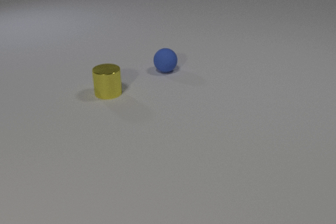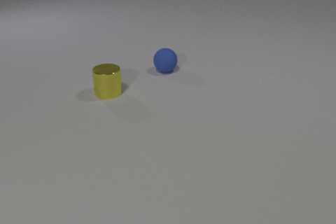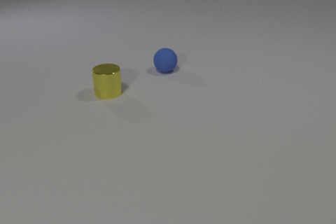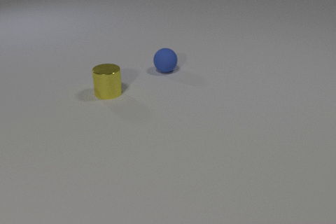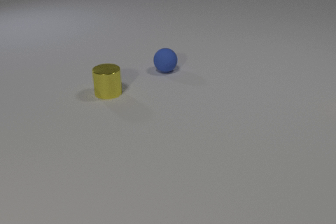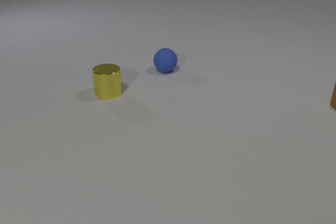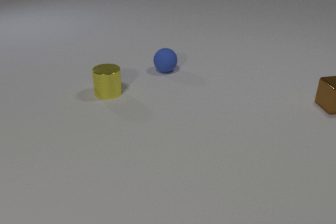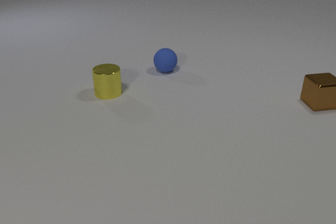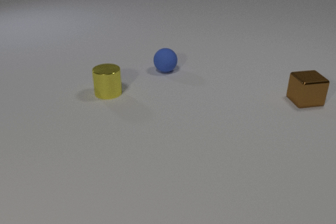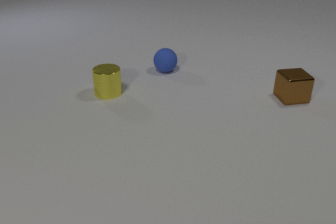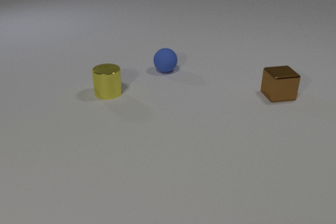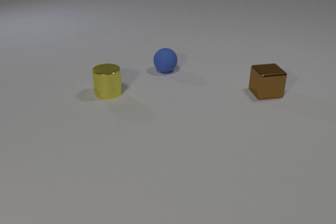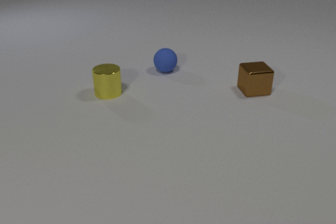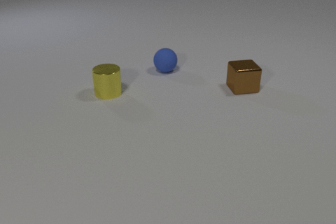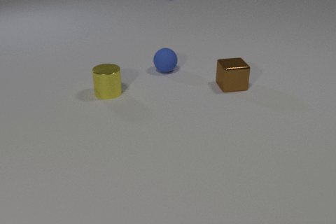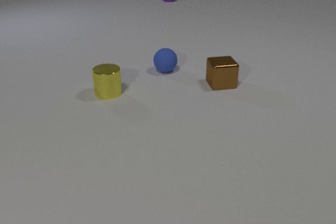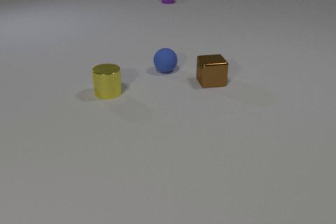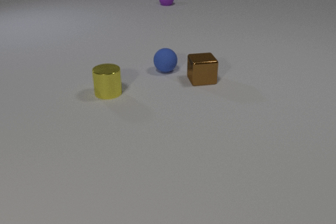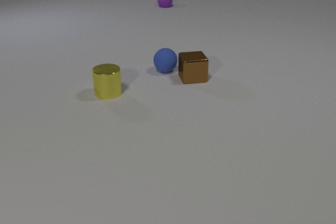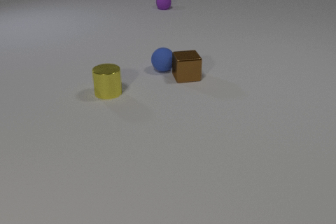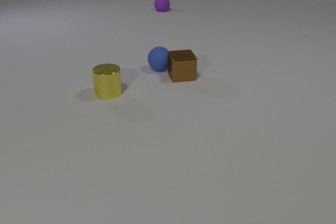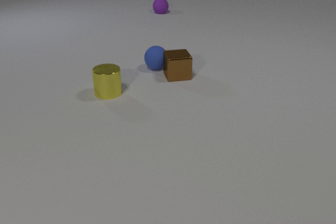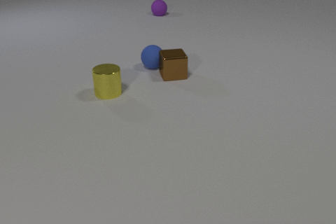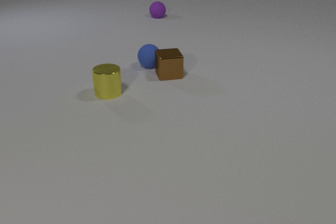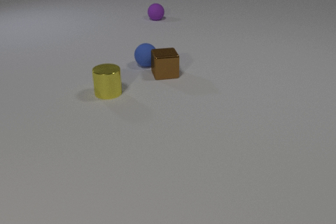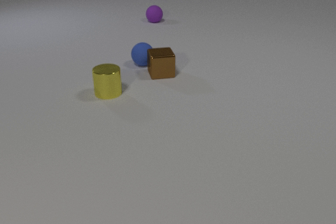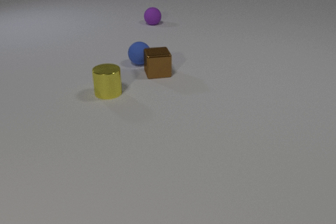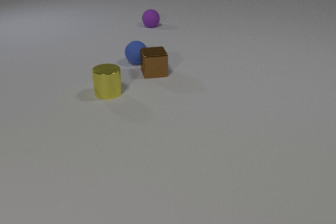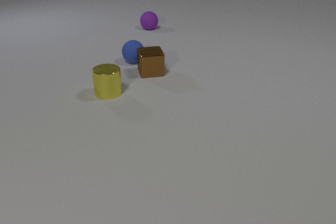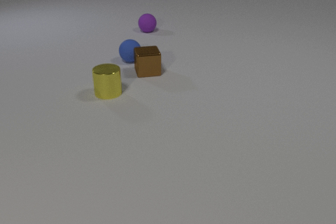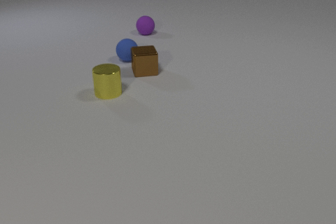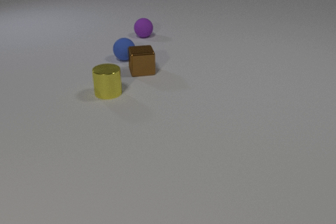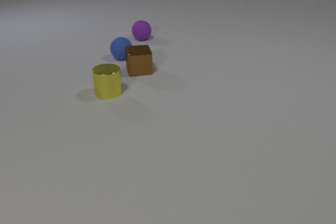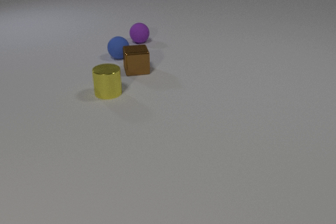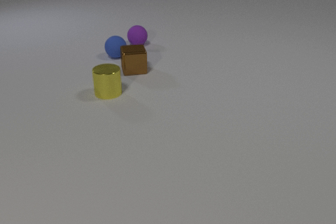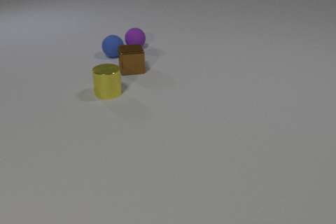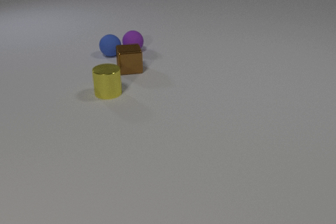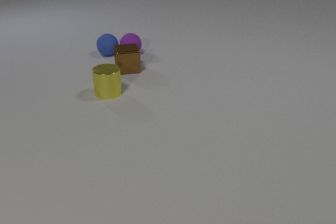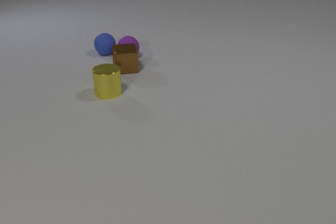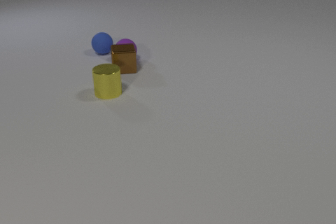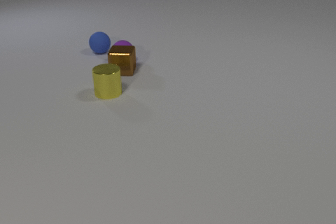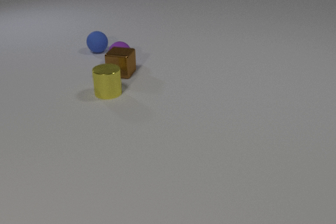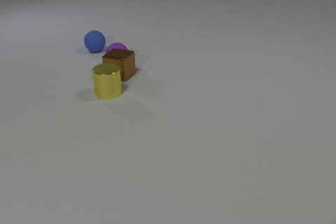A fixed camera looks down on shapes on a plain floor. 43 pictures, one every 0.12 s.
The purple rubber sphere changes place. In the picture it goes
toward the camera.
The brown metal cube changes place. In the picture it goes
to the left.
0.00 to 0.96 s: The brown metal cube comes in at the right edge, slides to the left.
0.96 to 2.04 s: The brown metal cube slides to the left. The purple rubber sphere comes in at the top edge, rolls toward the camera.
2.04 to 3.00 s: The brown metal cube slides to the left. The blue rubber sphere rolls to the left and away from the camera. The purple rubber sphere rolls toward the camera. The brown metal cube and the blue rubber sphere collide.
3.00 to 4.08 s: The brown metal cube slides to the left. The blue rubber sphere rolls to the left and away from the camera. The purple rubber sphere rolls toward the camera.
4.08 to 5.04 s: The brown metal cube slides to the left and toward the camera, spins so that its near face slides to the left, clockwise seen from above. The blue rubber sphere rolls to the left and away from the camera. The purple rubber sphere rolls toward the camera. The brown metal cube and the purple rubber sphere collide.
How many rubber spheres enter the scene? 1.
What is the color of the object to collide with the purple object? brown.
Are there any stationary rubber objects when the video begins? yes.
